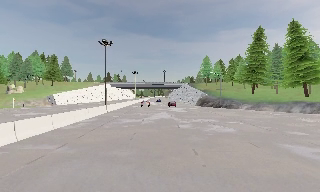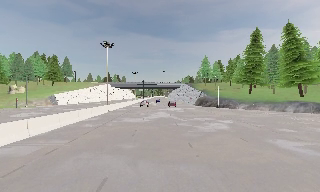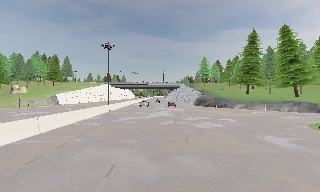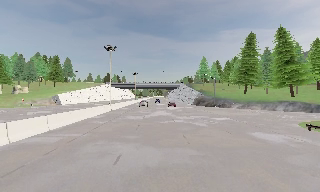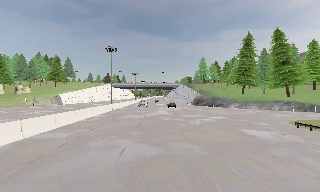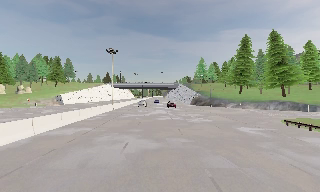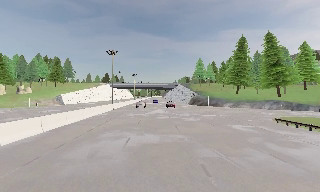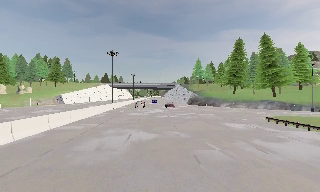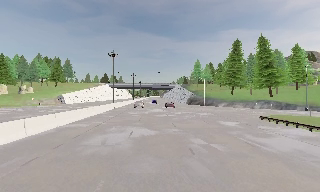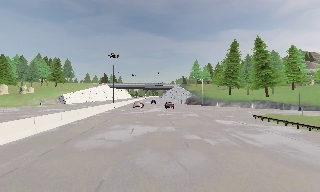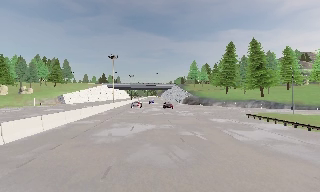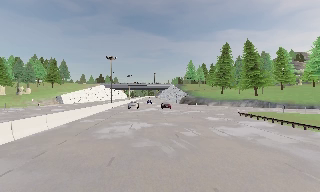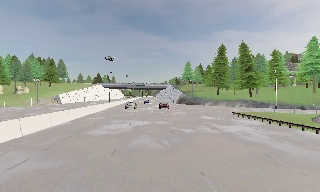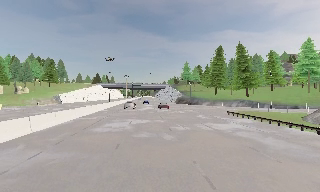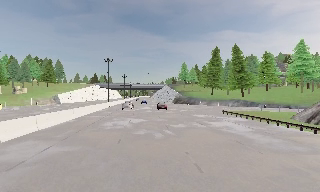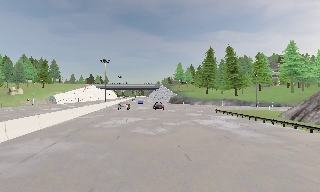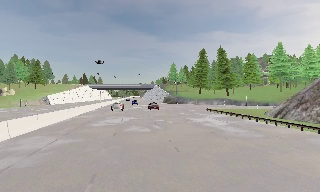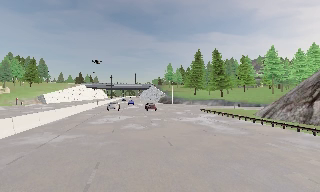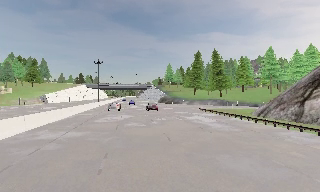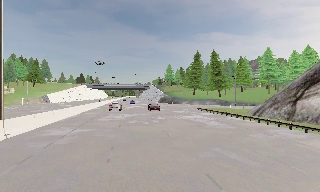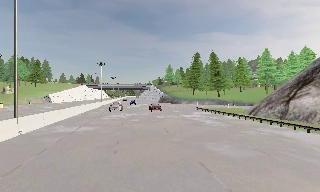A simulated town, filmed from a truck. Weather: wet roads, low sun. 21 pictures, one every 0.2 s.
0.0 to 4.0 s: The camera pans to its right, which is clockwise from overhead, by about 10 degrees. It travels backward, about 20 m, so what stands in front gets smaller.
The film runs backward here.
